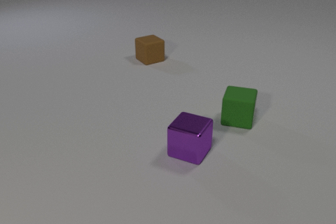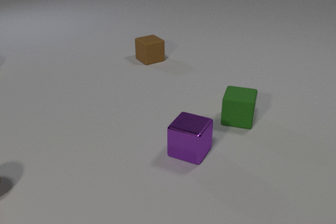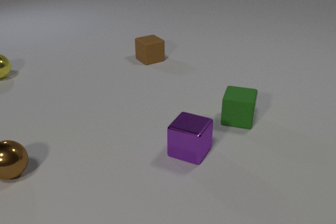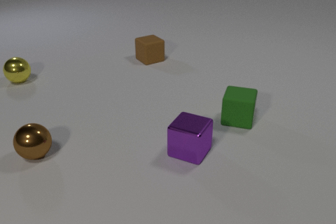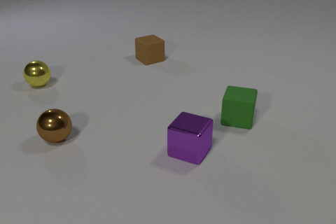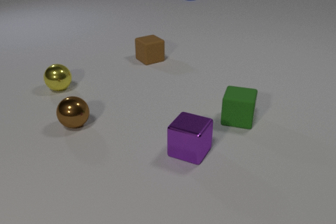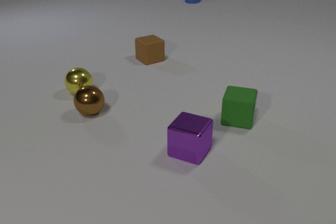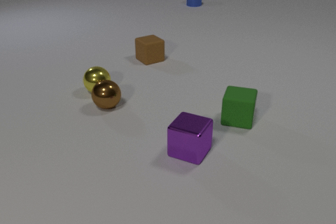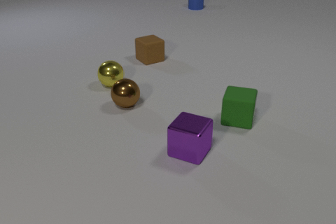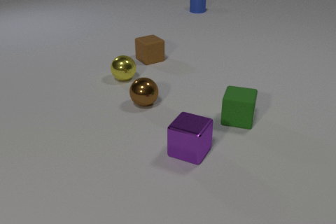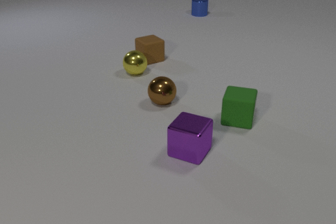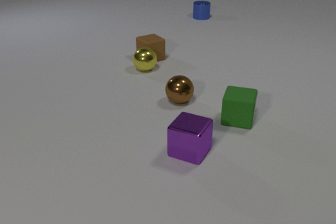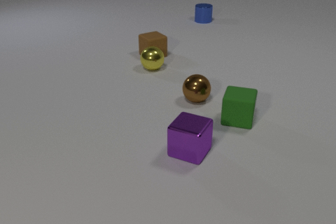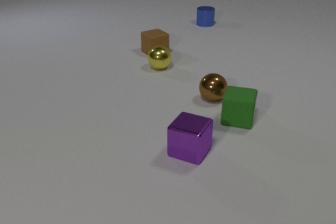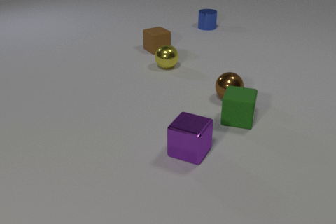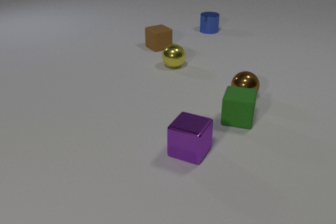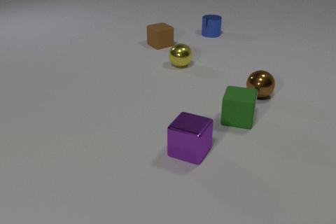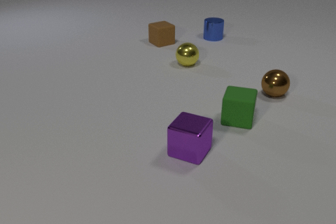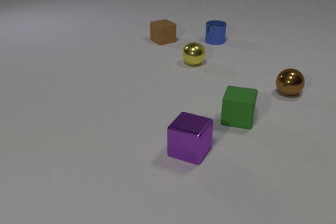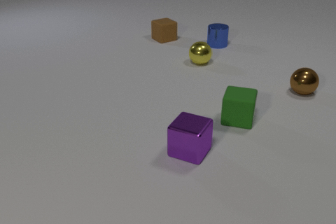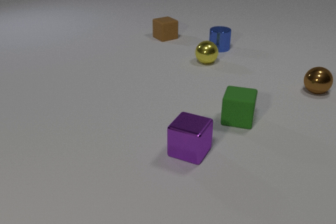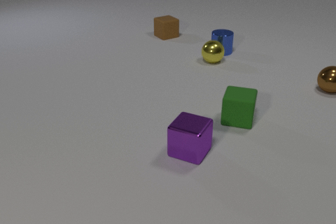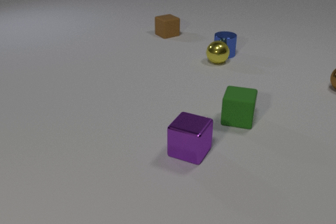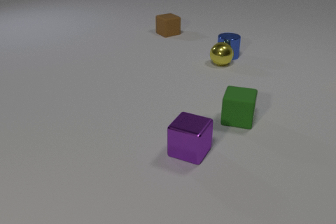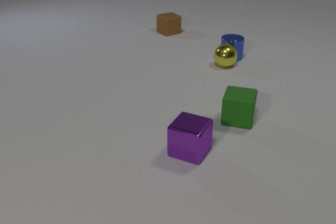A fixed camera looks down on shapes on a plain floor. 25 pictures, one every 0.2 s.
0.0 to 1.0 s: The brown metal sphere comes in at the left edge, rolls away from the camera and to the right. The yellow metal sphere comes in at the left edge, rolls to the right and toward the camera. The blue metal cylinder comes in at the top edge, slides toward the camera.
1.0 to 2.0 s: The brown metal sphere rolls to the right. The yellow metal sphere rolls to the right. The blue metal cylinder slides toward the camera. The brown metal sphere and the yellow metal sphere collide.
2.0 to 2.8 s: The brown metal sphere rolls to the right. The yellow metal sphere rolls to the right and away from the camera. The brown rubber cube slides away from the camera. The blue metal cylinder slides toward the camera. The yellow metal sphere and the brown rubber cube collide.
2.8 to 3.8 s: The brown metal sphere rolls to the right and away from the camera. The yellow metal sphere rolls to the right. The brown rubber cube slides away from the camera. The blue metal cylinder slides toward the camera.
3.8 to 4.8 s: The brown metal sphere rolls to the right and away from the camera, leaves at the right edge. The yellow metal sphere rolls to the right. The brown rubber cube slides away from the camera. The blue metal cylinder slides toward the camera and to the right. The yellow metal sphere and the blue metal cylinder collide.
What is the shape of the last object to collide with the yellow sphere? cylinder.
What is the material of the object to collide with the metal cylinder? metal.
How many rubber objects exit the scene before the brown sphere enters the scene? 0.
